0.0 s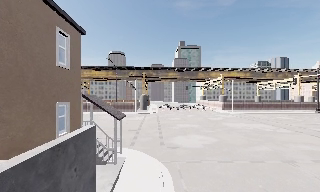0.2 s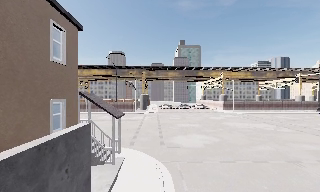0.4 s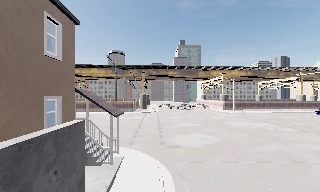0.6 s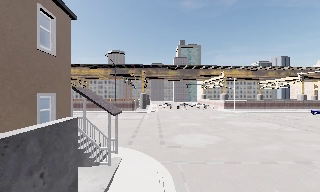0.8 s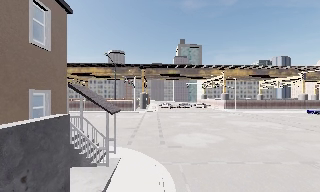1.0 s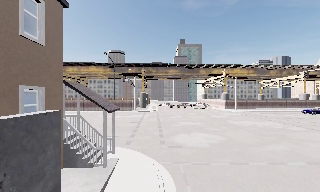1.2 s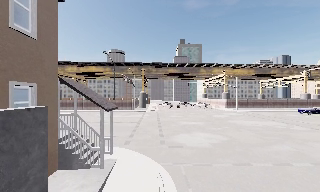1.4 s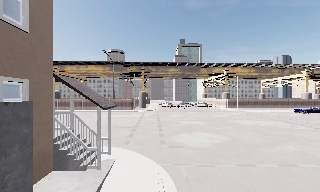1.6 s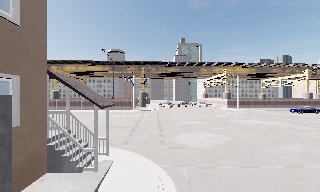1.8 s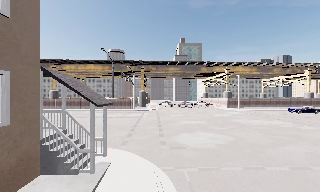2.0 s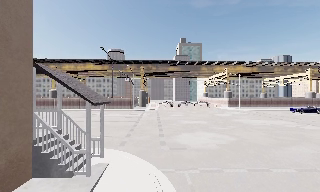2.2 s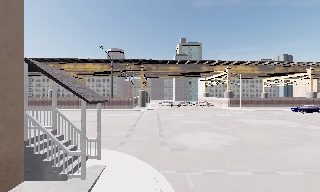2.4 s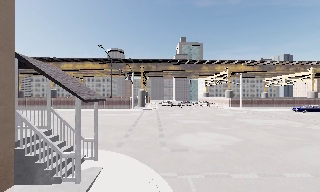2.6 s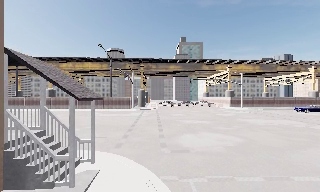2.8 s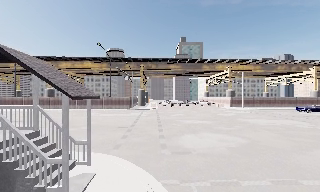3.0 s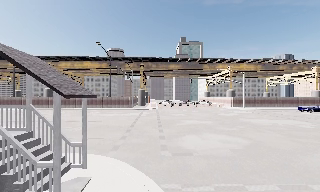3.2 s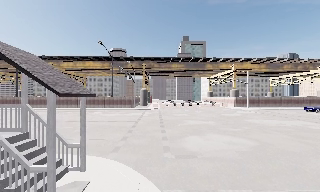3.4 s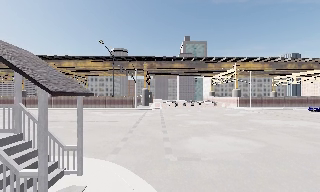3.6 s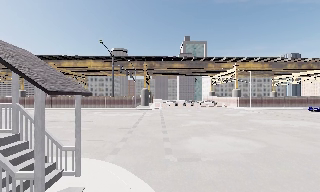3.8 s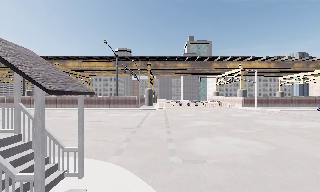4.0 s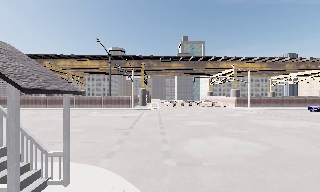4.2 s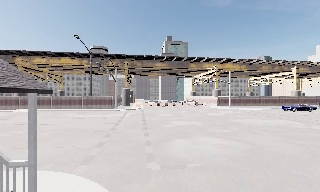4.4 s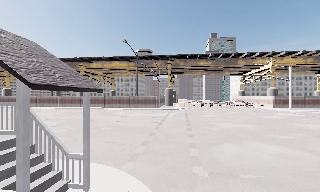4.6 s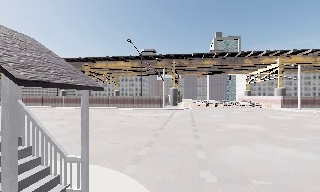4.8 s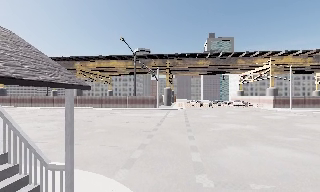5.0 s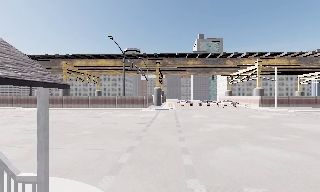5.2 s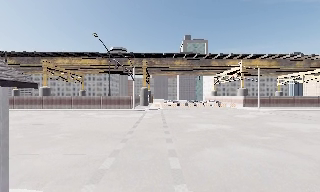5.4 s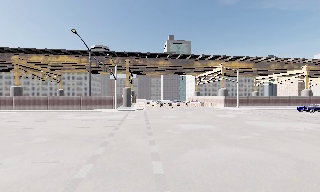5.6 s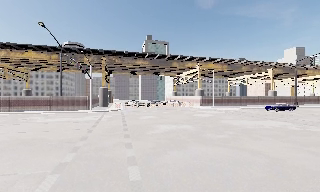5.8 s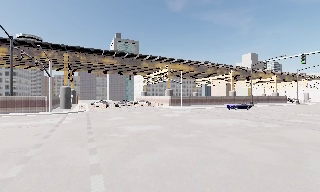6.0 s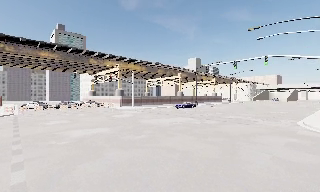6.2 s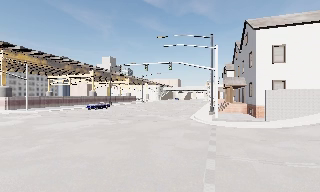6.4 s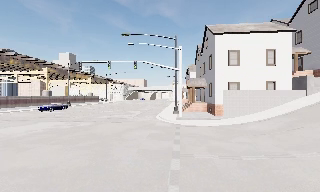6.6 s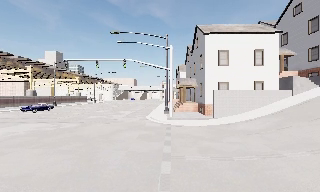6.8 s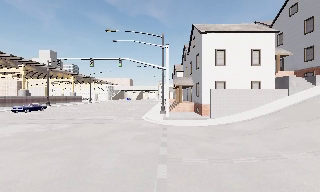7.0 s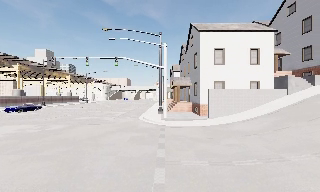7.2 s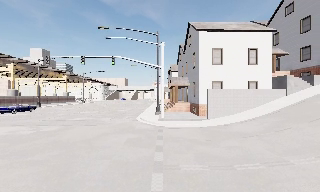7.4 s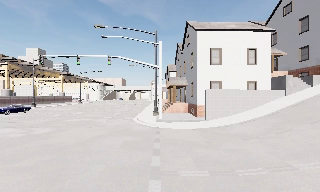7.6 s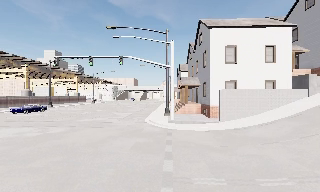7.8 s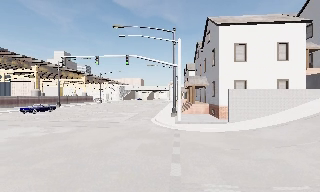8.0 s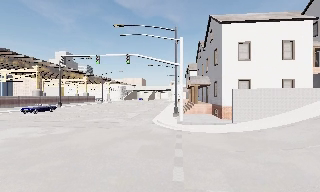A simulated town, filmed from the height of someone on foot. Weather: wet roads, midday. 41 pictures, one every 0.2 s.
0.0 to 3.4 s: The camera travels forward, about 6 m, so what stands in front looms larger.
3.4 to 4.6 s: The camera swings to its left by about 10 degrees, and the scene slides to the right. It travels forward, about 1.5 m, so what stands in front looms larger. It gains speed.
4.6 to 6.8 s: The camera swings to its right by about 100 degrees, and the scene slides to the left. It travels forward, about 4 m.
6.8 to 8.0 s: The camera travels forward, about 2 m, so what stands in front looms larger.
The film runs forward here.
